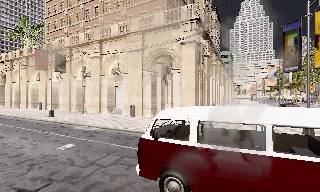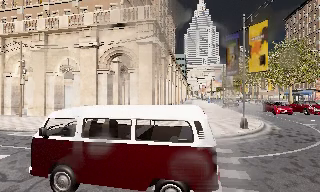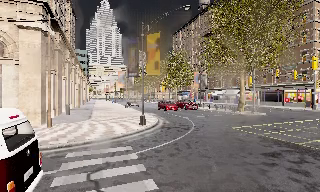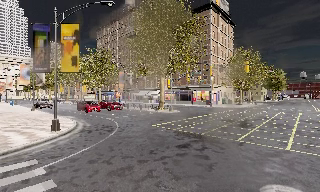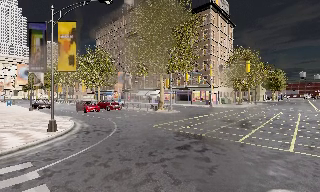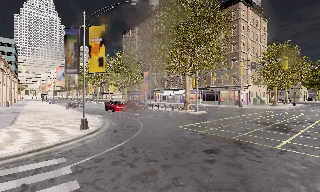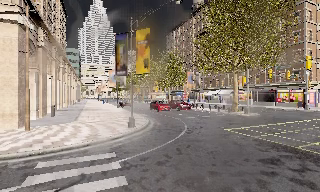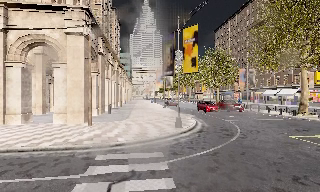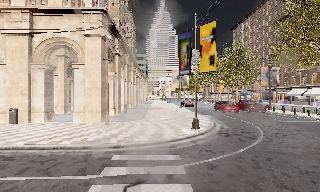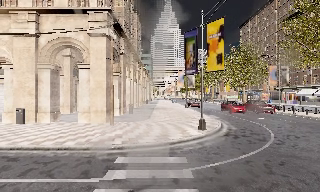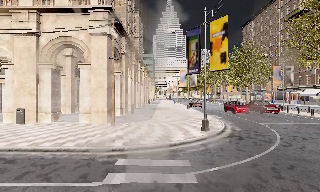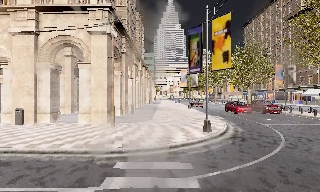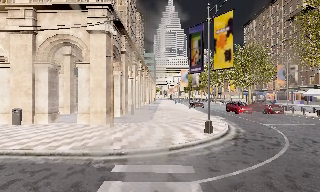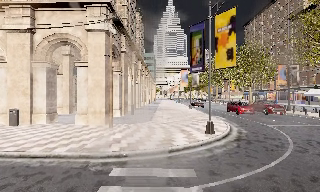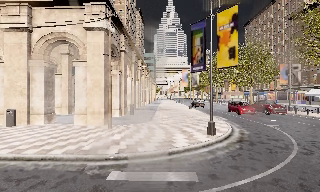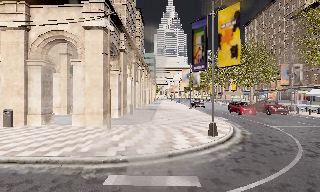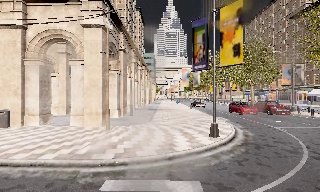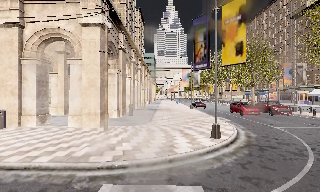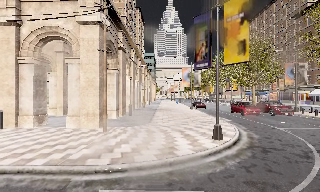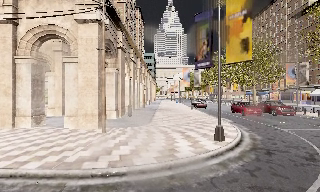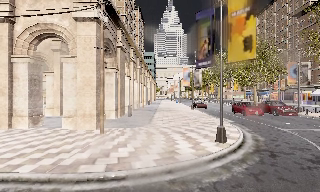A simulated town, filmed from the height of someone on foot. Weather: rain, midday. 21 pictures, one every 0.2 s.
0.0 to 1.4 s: The camera swings to its right by about 35 degrees, and the scene slides to the left. It travels forward, about 1 m.
1.4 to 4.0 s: The camera travels forward, about 3 m, so what stands in front looms larger.
The film runs forward here.
